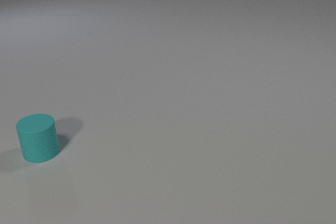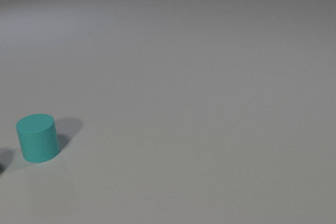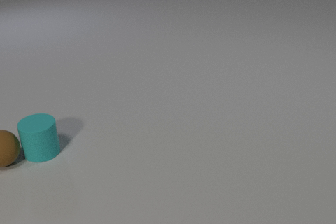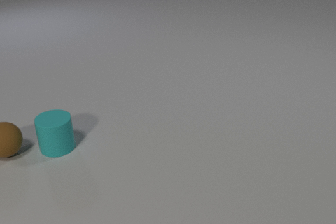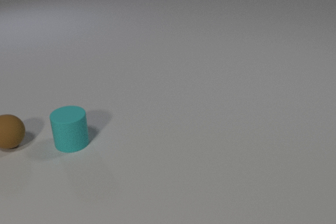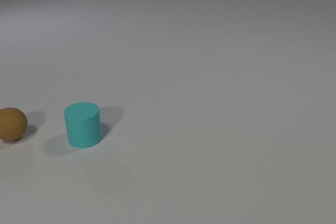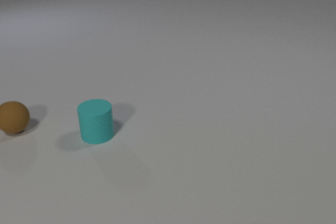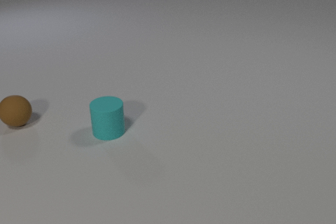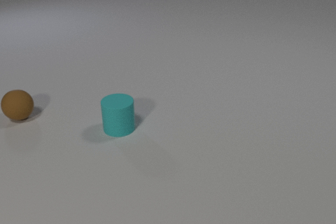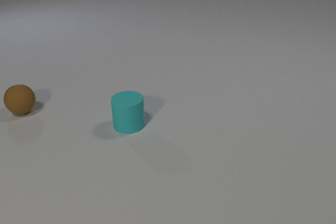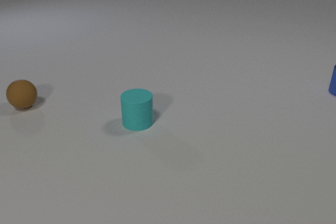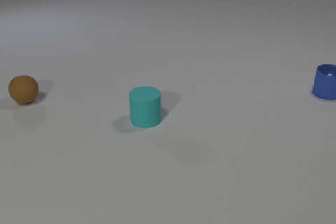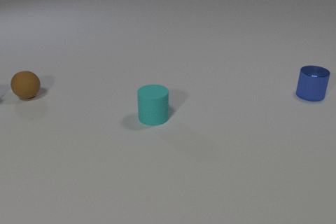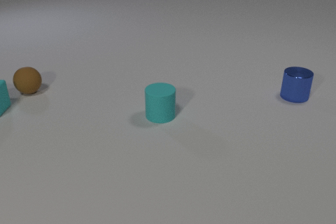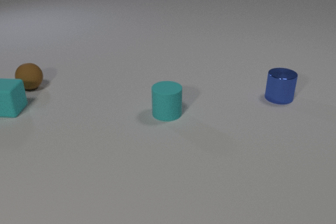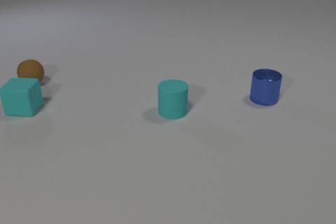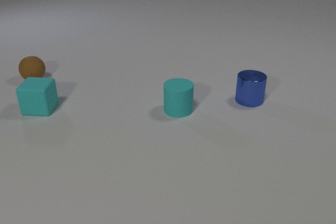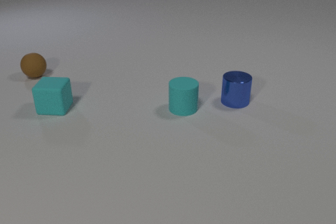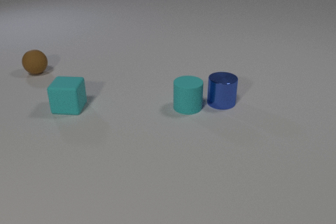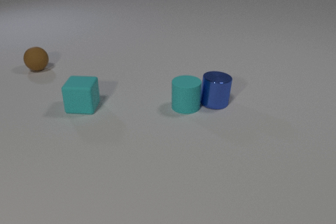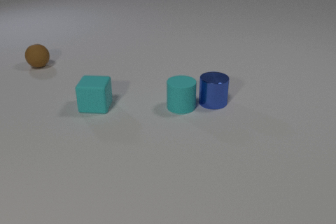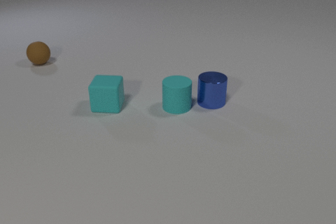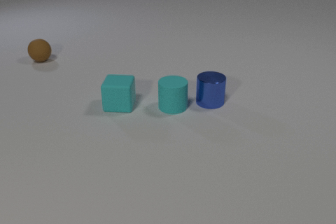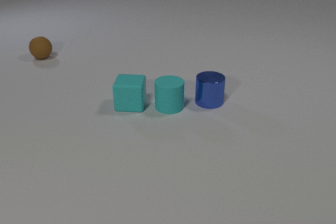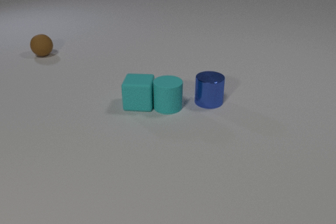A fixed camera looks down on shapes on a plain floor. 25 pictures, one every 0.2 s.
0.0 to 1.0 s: The brown rubber sphere comes in at the left edge, rolls away from the camera and to the right. The cyan rubber cylinder slides to the right. The brown rubber sphere and the cyan rubber cylinder collide.
1.0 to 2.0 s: The brown rubber sphere rolls away from the camera. The cyan rubber cylinder slides to the right and away from the camera. The blue metal cylinder comes in at the right edge, slides to the left.
2.0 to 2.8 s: The brown rubber sphere rolls away from the camera. The cyan rubber cylinder slides to the right and away from the camera. The blue metal cylinder slides to the left and toward the camera. The cyan rubber cube comes in at the left edge, slides to the right.
2.8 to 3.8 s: The brown rubber sphere rolls away from the camera. The cyan rubber cylinder slides to the right and away from the camera. The blue metal cylinder slides to the left. The cyan rubber cube slides to the right. The cyan rubber cylinder and the blue metal cylinder collide.
3.8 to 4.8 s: The brown rubber sphere rolls away from the camera. The cyan rubber cylinder slides to the left. The blue metal cylinder slides to the left. The cyan rubber cube slides to the right. The cyan rubber cylinder and the cyan rubber cube collide.
How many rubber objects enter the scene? 2.
Are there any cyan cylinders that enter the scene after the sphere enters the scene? no.
How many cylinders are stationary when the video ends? 1.
